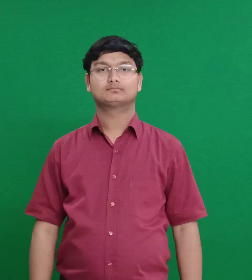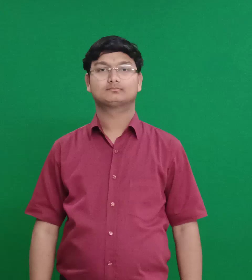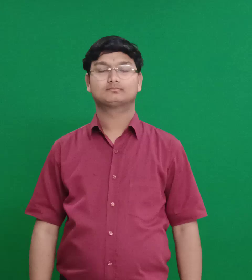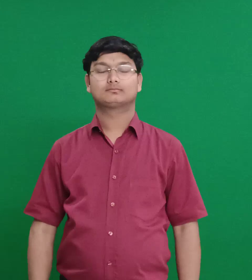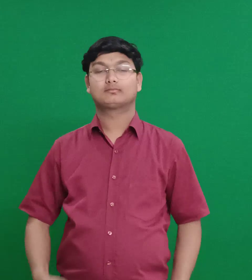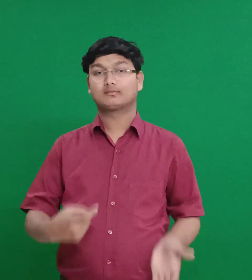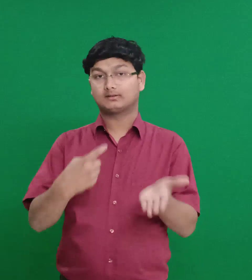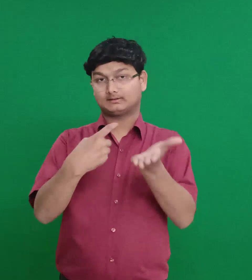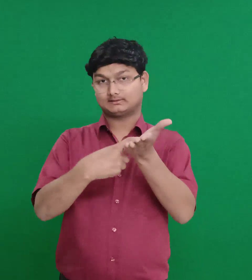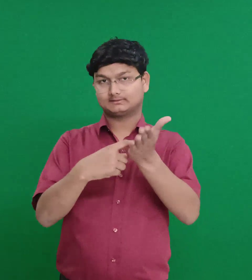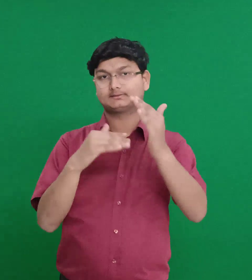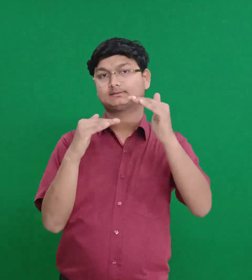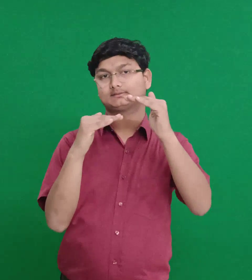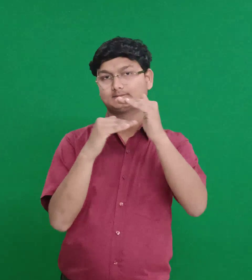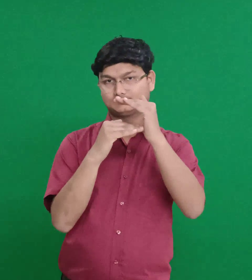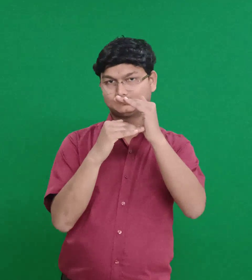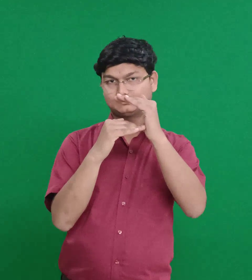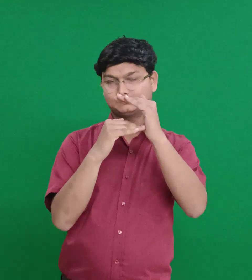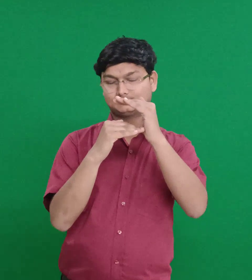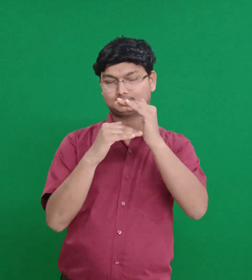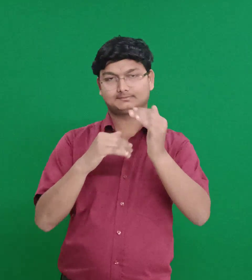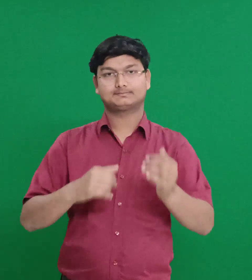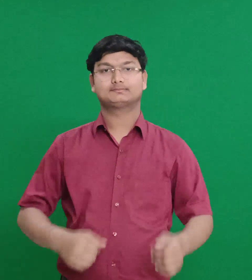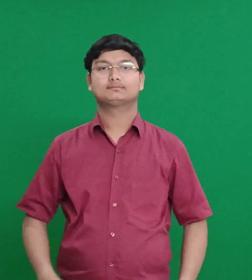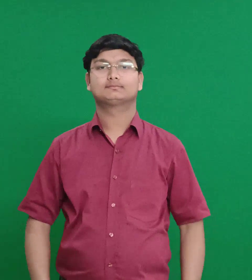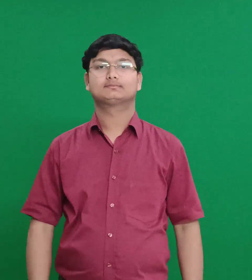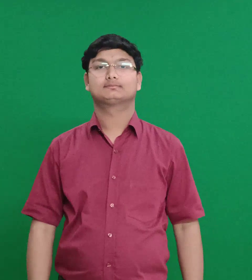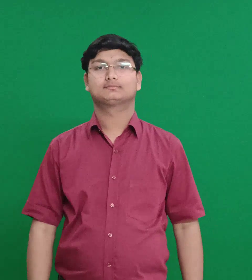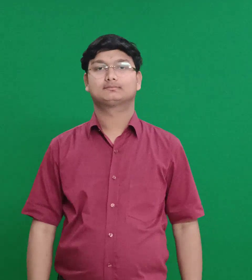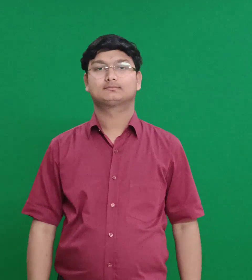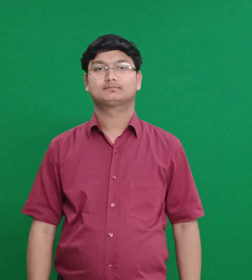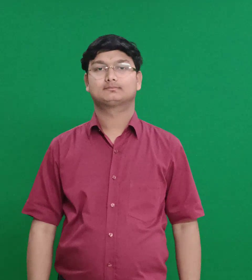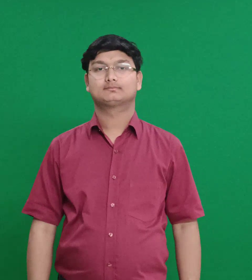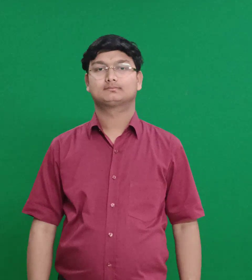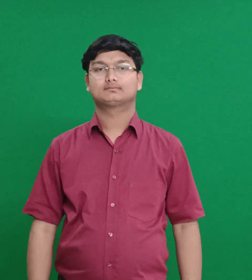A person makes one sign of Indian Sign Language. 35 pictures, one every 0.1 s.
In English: rezin
